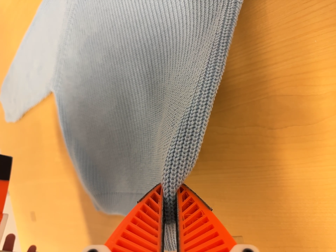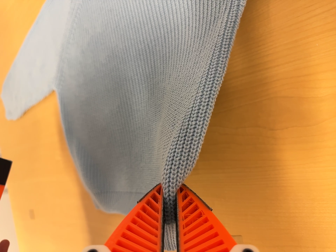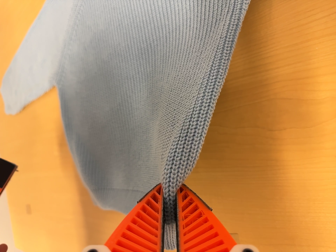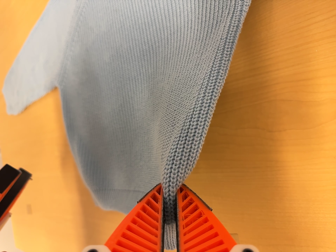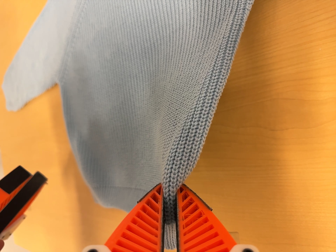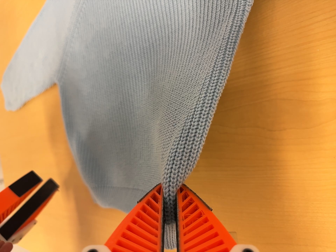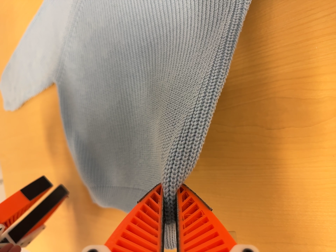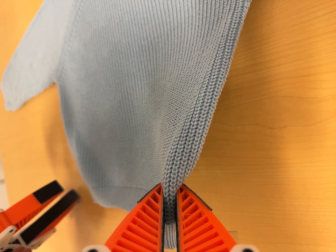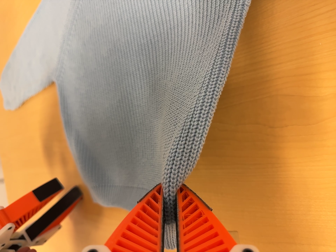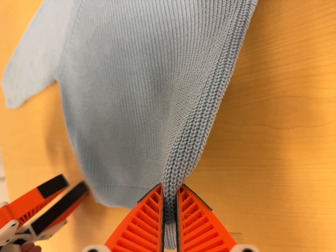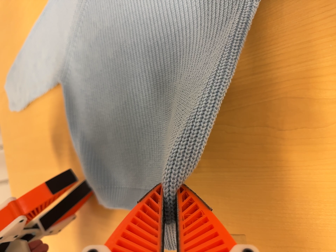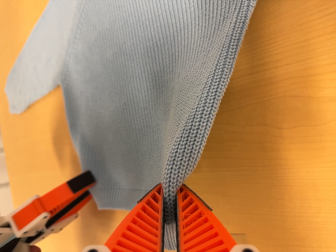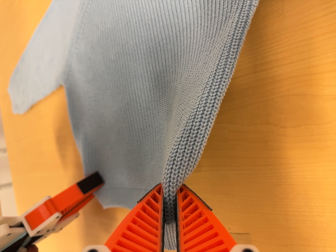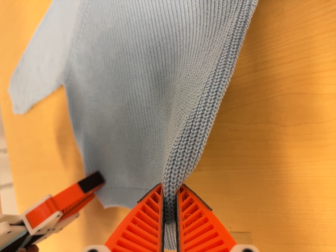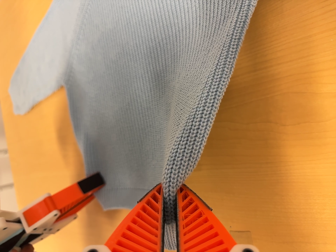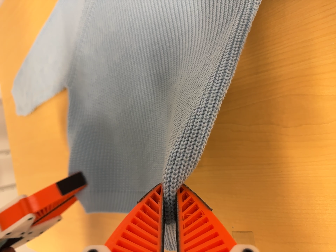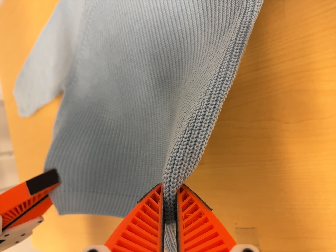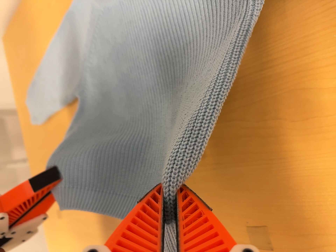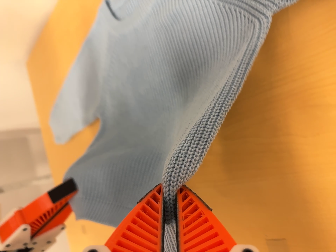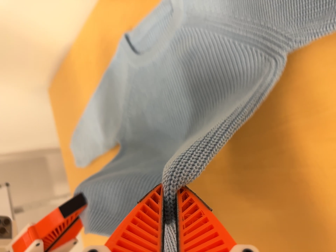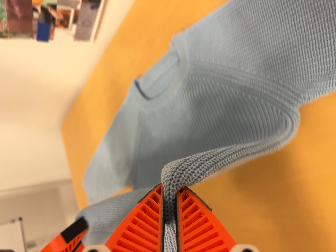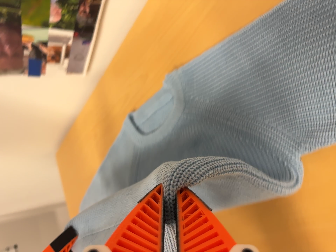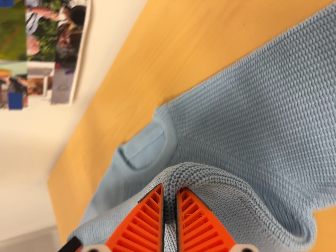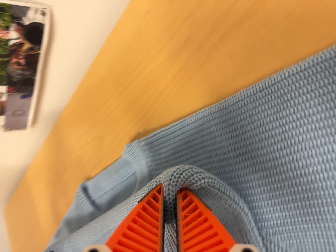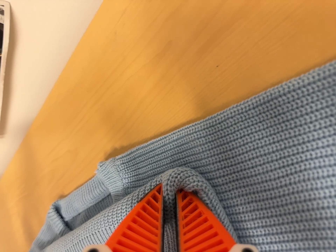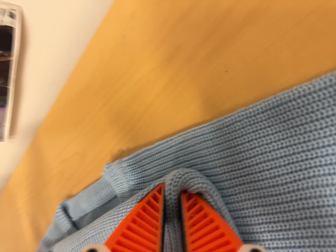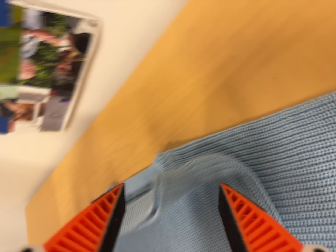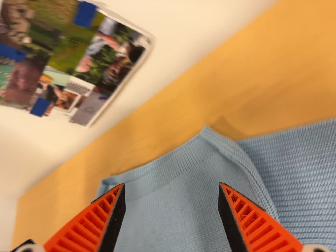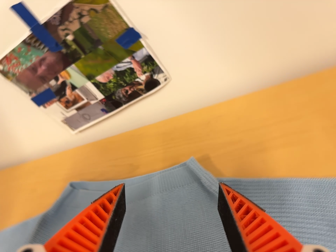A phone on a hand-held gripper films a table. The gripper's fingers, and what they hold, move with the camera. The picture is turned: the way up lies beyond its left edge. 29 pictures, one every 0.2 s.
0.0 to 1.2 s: The camera shifts only a little, or ends up much as it began.
1.2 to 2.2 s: The camera keeps its place and its aim.
2.2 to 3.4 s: The camera shifts only a little, or ends up much as it began.
3.4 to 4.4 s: The camera travels toward the top of its view, about 16 cm, so close, fixed things drift downward. Its aim tips toward the top of its view by about 15 degrees, and the scene shifts downward. It rolls about its line of sight by about 10 degrees, and the scene rotates counterclockwise.
4.4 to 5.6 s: The camera pans to its right by about 15 degrees. It travels to its left, backward and toward the bottom of its view, about 18 cm. Its aim tips toward the top of its view by about 25 degrees, and the scene shifts downward. It rolls about its line of sight by about 40 degrees, and the scene rotates clockwise.
The film runs forward here.
